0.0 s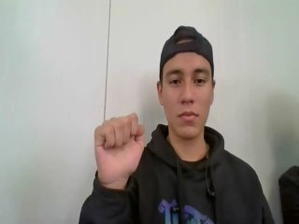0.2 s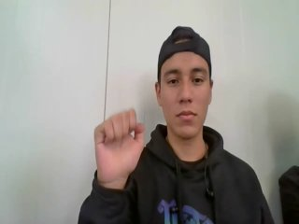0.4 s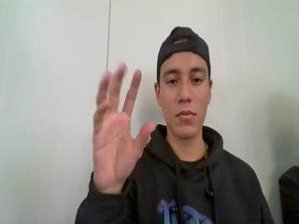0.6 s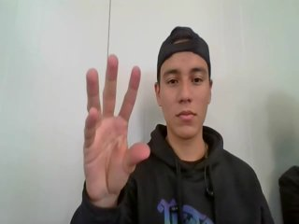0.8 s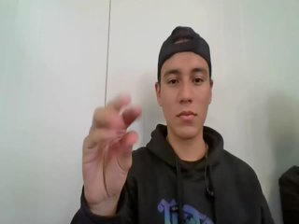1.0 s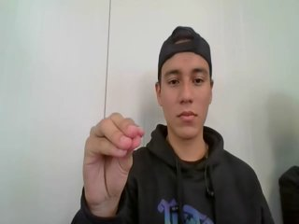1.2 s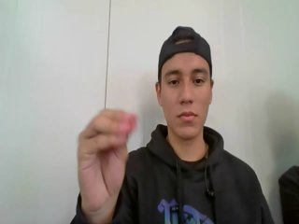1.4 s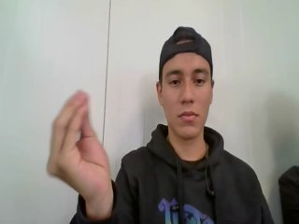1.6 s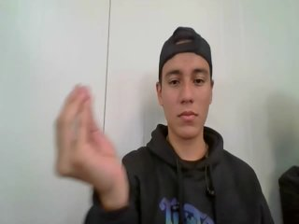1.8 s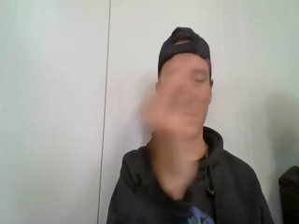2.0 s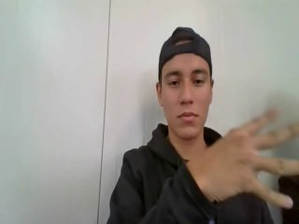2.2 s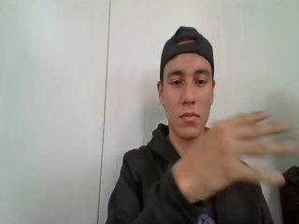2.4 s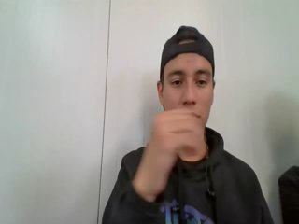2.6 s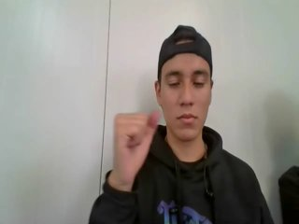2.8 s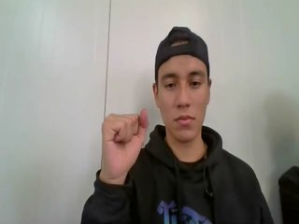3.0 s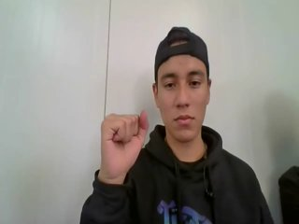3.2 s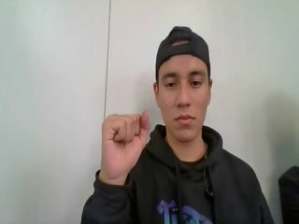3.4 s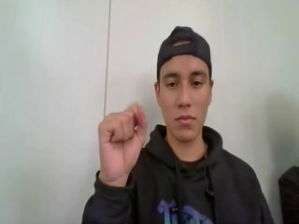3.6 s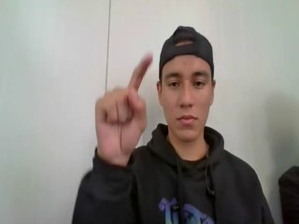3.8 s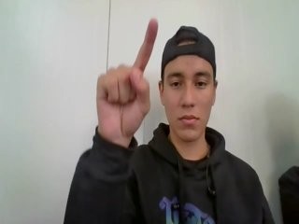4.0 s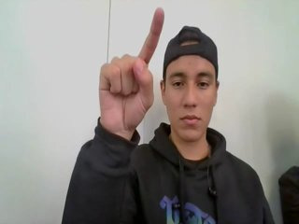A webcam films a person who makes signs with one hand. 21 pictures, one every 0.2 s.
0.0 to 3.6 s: On the screen the hand sweeps to the right. The name of the sign: Throw left.
3.7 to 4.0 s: Pointing with one finger.
